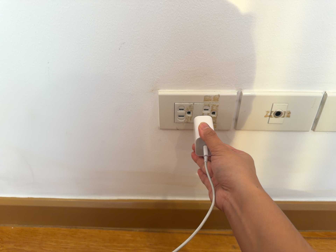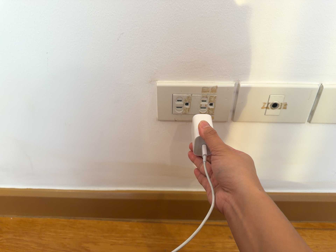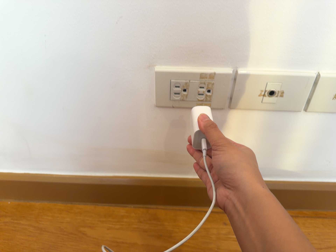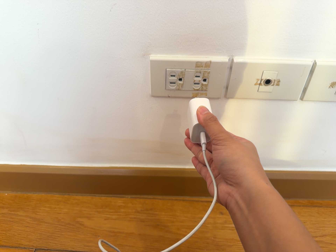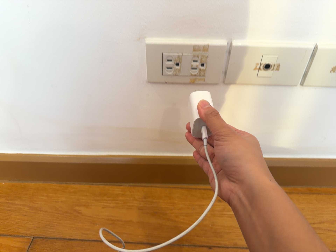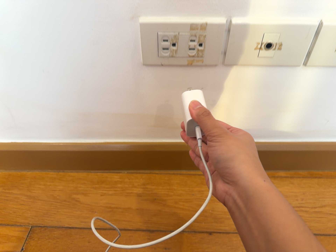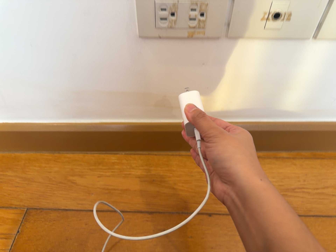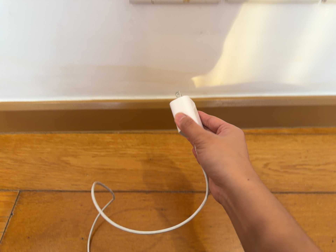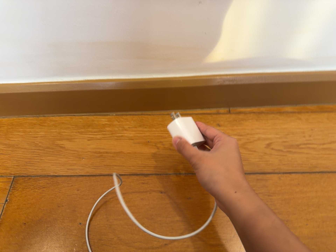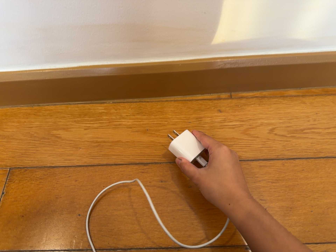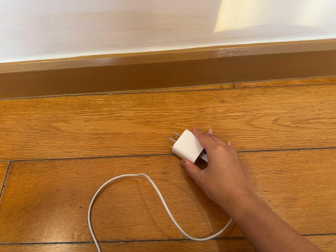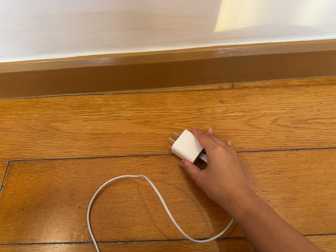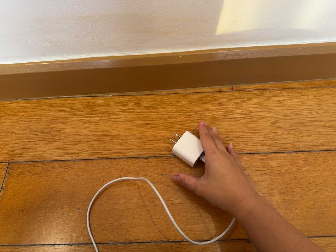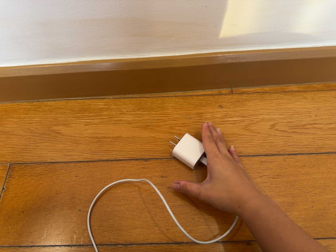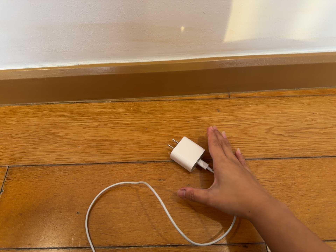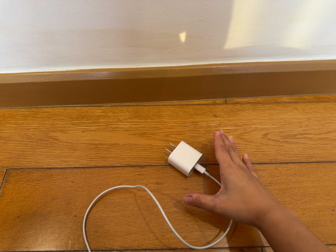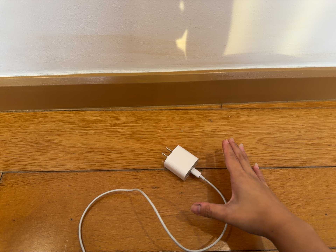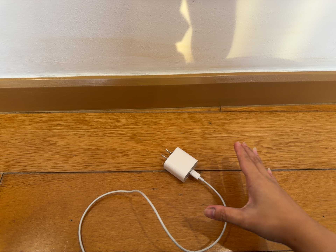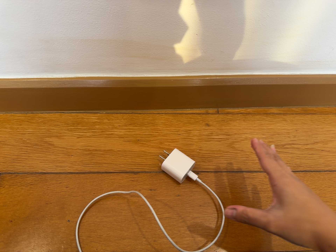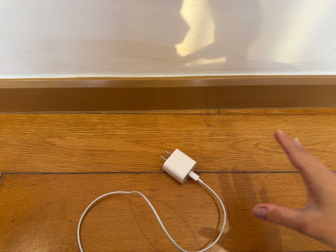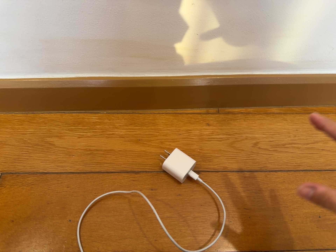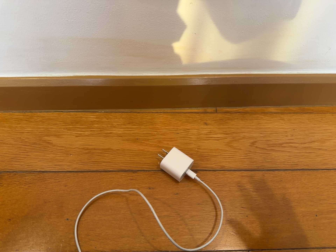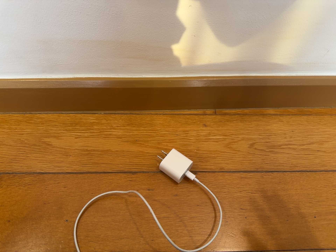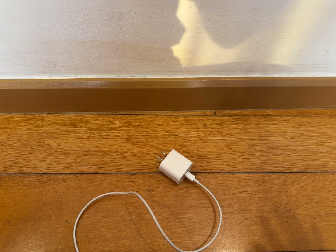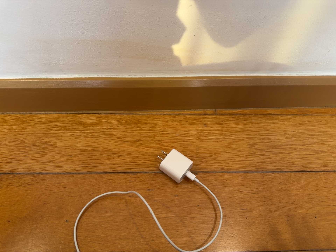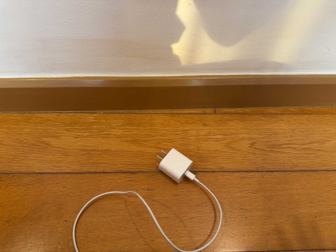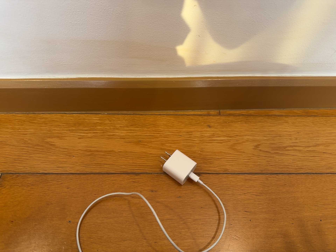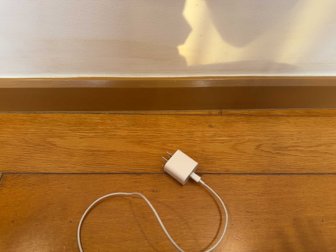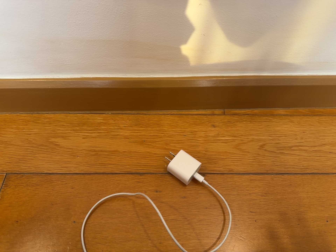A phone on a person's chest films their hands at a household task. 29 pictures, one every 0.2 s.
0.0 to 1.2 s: The camera's aim tips toward the bottom of its view by about 15 degrees, and the scene shifts upward.
1.2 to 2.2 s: The camera travels forward, about 7 cm, so what stands in front looms larger. Its aim tips toward the bottom of its view by about 15 degrees, and the scene shifts upward.
2.2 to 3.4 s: The camera shifts only a little, or ends up much as it began.
3.4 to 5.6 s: The camera keeps its place and its aim.
The film runs backward here.
